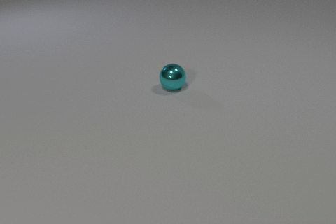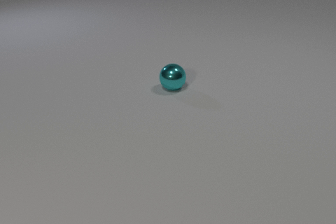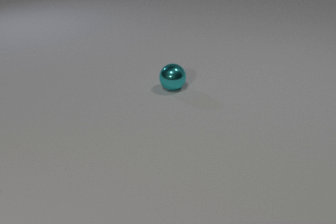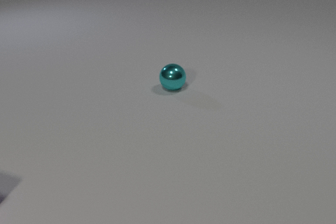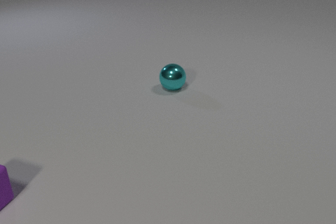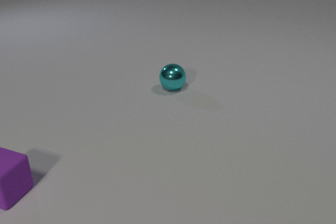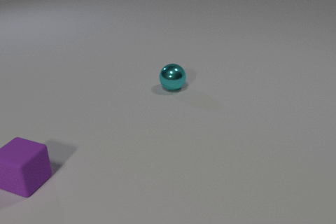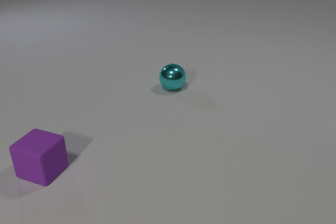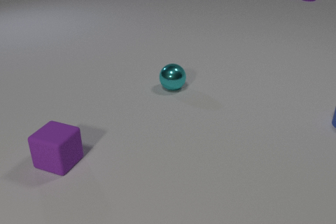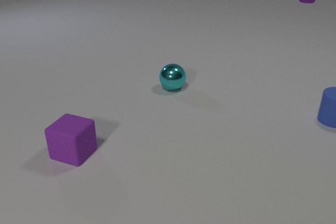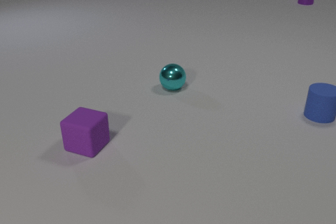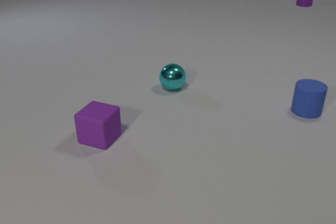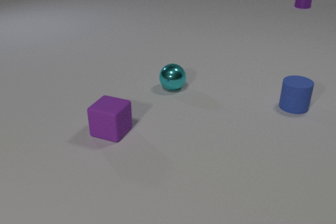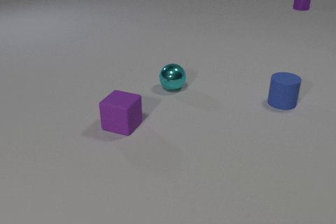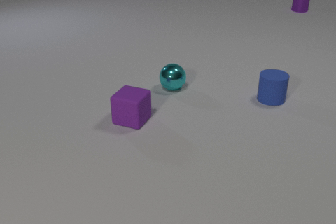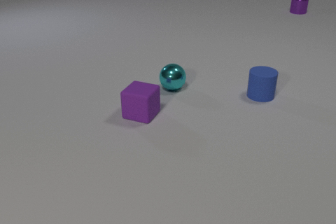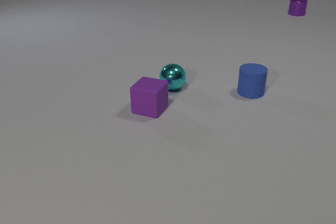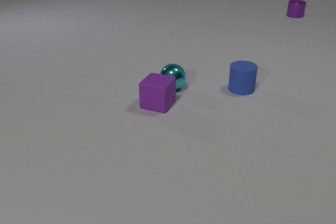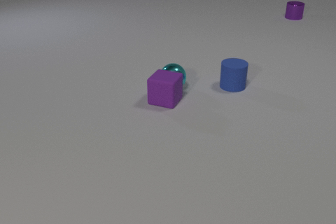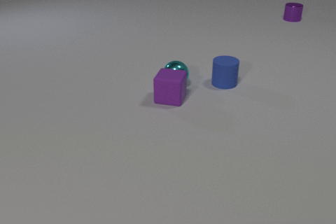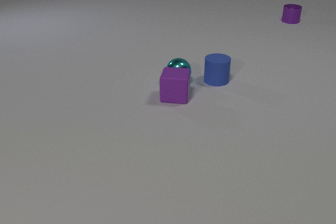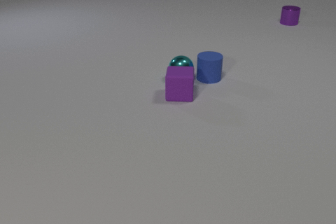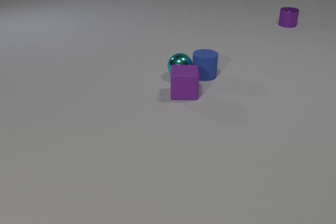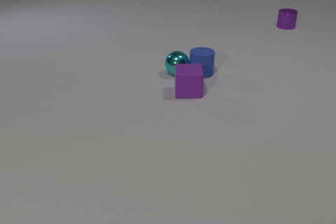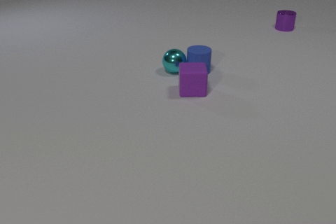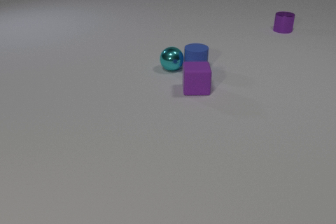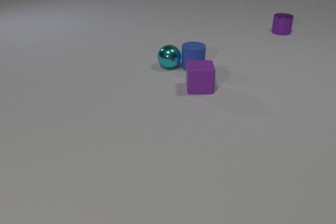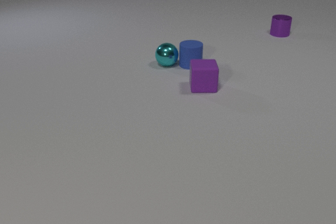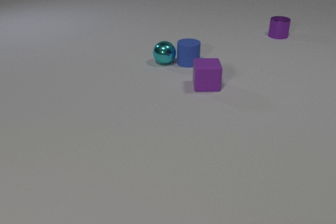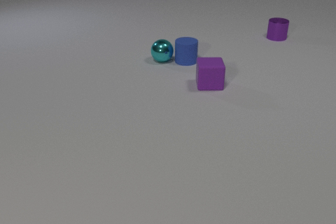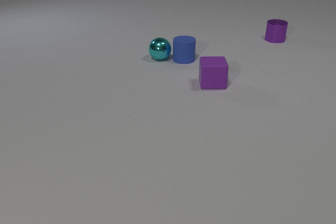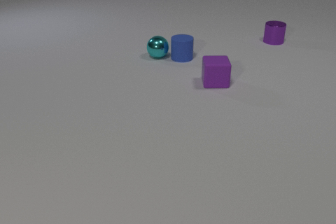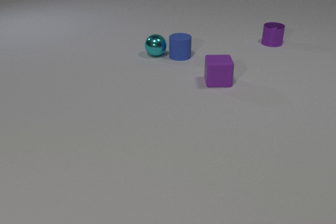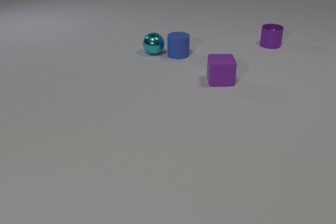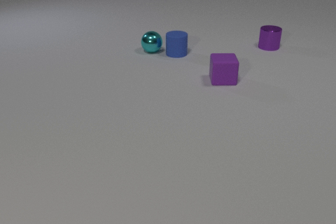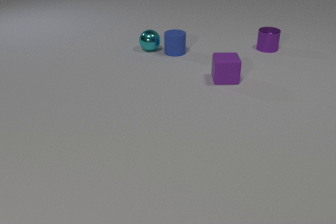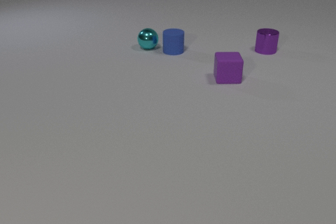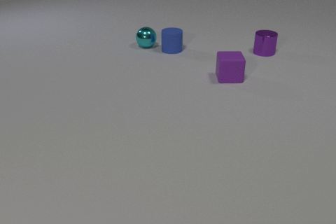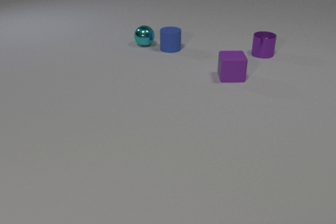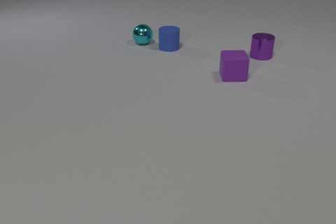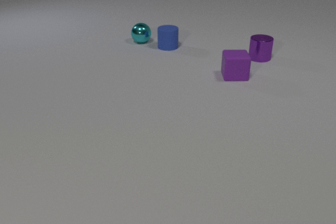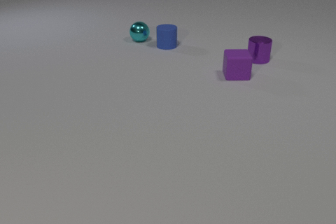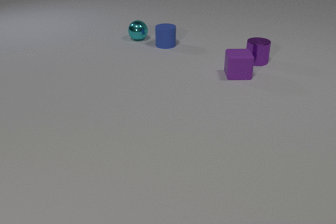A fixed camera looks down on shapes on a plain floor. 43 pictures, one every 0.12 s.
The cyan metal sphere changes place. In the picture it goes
away from the camera.
The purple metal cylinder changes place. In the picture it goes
toward the camera.
0.00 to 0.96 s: The purple rubber cube comes in at the left edge, slides to the right and away from the camera. The purple metal cylinder comes in at the top edge, slides toward the camera.
0.96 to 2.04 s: The purple rubber cube slides to the right and away from the camera. The purple metal cylinder slides toward the camera. The blue rubber cylinder slides to the left and away from the camera.
2.04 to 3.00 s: The purple rubber cube slides to the right and away from the camera, spins so that its near face slides to the right, counterclockwise seen from above. The cyan metal sphere rolls away from the camera. The purple metal cylinder slides toward the camera. The blue rubber cylinder slides to the left and away from the camera. The purple rubber cube and the cyan metal sphere collide. The cyan metal sphere and the blue rubber cylinder collide.
3.00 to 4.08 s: The purple rubber cube slides to the right and away from the camera. The cyan metal sphere rolls away from the camera and to the left. The purple metal cylinder slides toward the camera. The blue rubber cylinder slides away from the camera and to the left.
4.08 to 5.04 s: The purple rubber cube slides away from the camera and to the right. The cyan metal sphere rolls away from the camera. The purple metal cylinder slides toward the camera. The blue rubber cylinder slides away from the camera and to the left.
How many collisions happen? 2.
What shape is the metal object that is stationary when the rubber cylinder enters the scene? sphere.
How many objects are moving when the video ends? 4.
